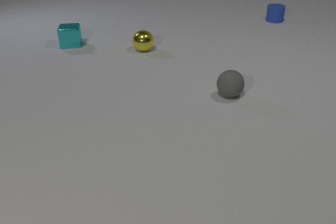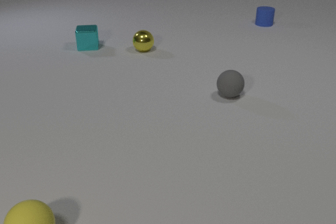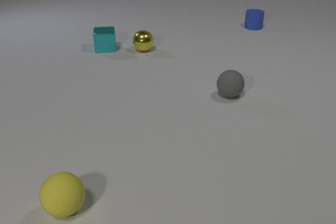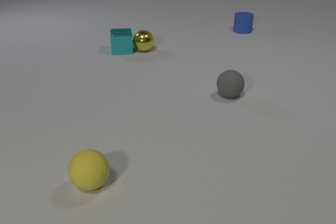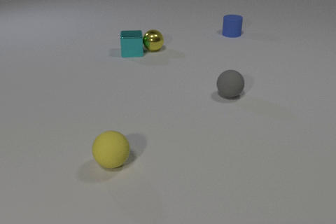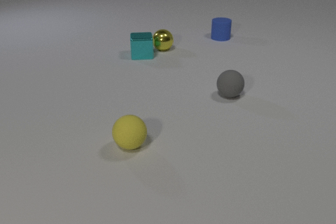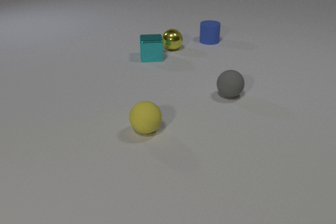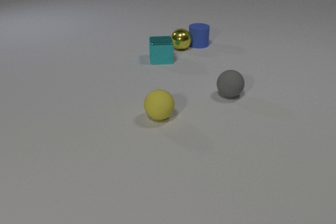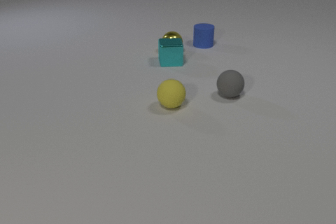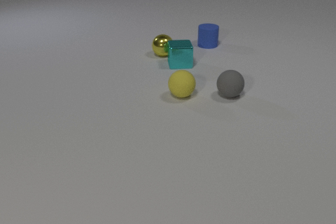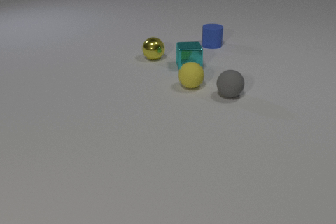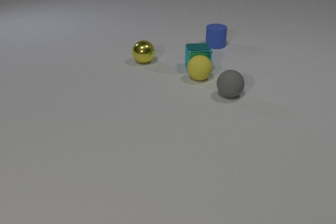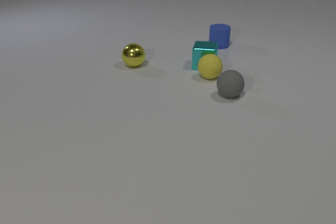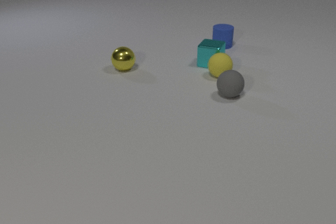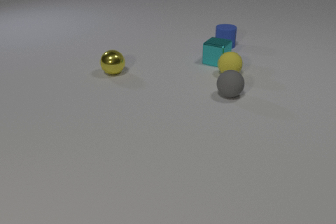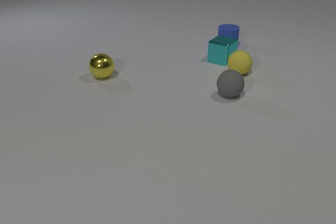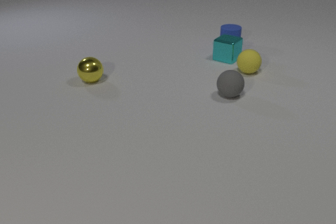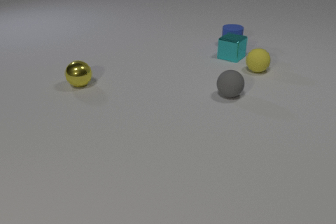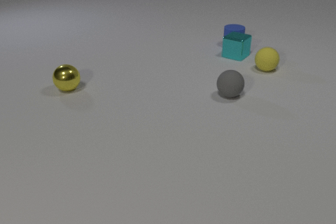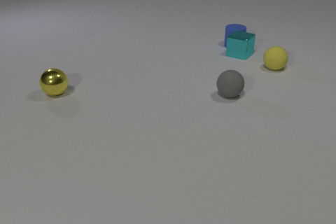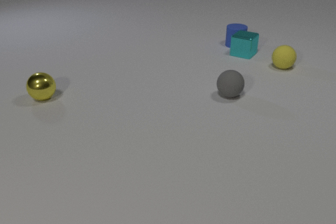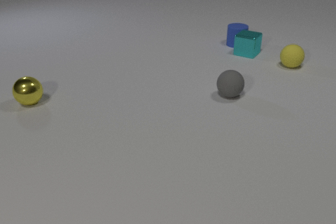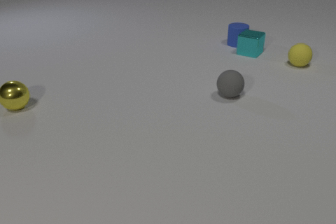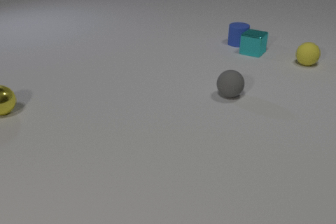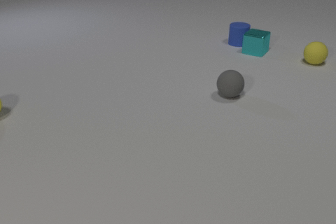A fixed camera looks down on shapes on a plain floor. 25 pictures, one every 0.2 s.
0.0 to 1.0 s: The cyan metal cube slides to the right and toward the camera. The yellow metal sphere rolls to the right. The blue rubber cylinder slides toward the camera and to the left. The yellow rubber sphere comes in at the bottom edge, rolls away from the camera and to the right. The cyan metal cube and the yellow metal sphere collide.
1.0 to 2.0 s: The cyan metal cube slides to the right and toward the camera. The yellow metal sphere rolls toward the camera. The blue rubber cylinder slides toward the camera. The yellow rubber sphere rolls away from the camera and to the right. The yellow metal sphere and the blue rubber cylinder collide.
2.0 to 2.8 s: The cyan metal cube slides to the right and away from the camera, spins so that its near face slides to the left, clockwise seen from above. The yellow metal sphere rolls to the left and toward the camera. The blue rubber cylinder slides to the right. The yellow rubber sphere rolls to the right and away from the camera. The cyan metal cube and the yellow rubber sphere collide.
2.8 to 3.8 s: The cyan metal cube slides away from the camera and to the right. The yellow metal sphere rolls to the left and toward the camera. The blue rubber cylinder slides to the right. The yellow rubber sphere rolls to the right and away from the camera. The cyan metal cube and the blue rubber cylinder collide.
3.8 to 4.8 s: The cyan metal cube slides to the right and away from the camera. The yellow metal sphere rolls to the left and toward the camera. The blue rubber cylinder slides away from the camera. The yellow rubber sphere rolls to the right and away from the camera.
What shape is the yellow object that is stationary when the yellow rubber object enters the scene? sphere.
How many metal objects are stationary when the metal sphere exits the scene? 0.
Are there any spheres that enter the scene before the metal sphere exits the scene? yes.
